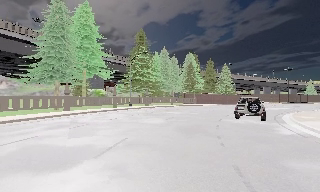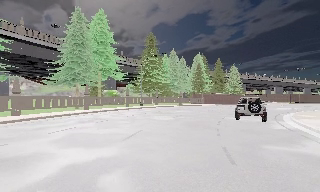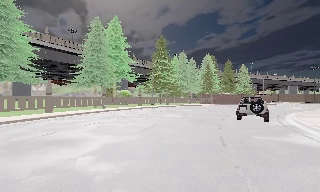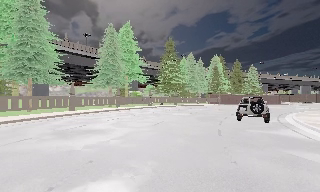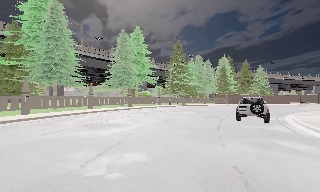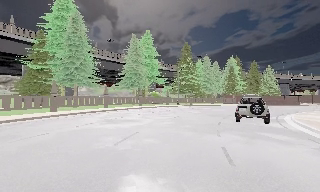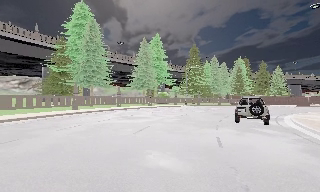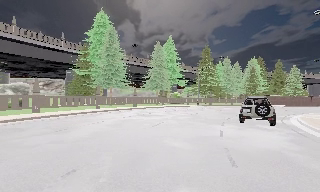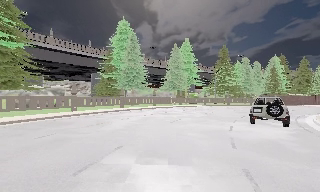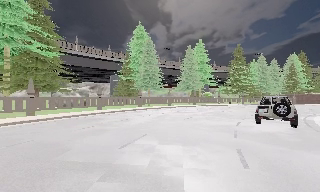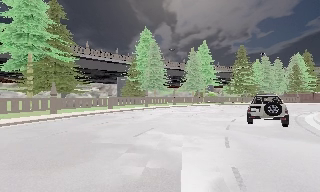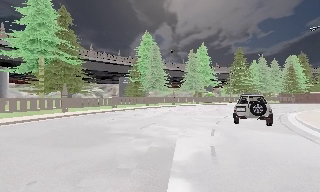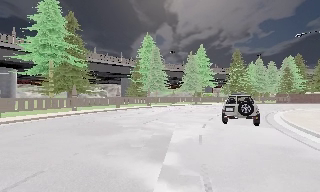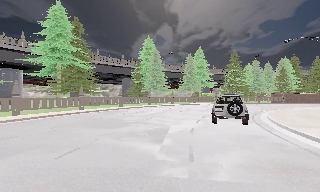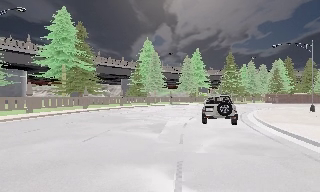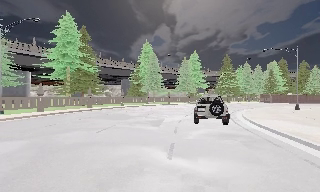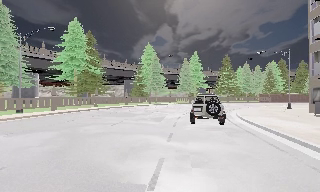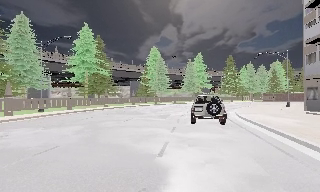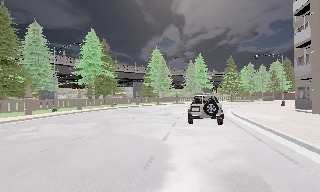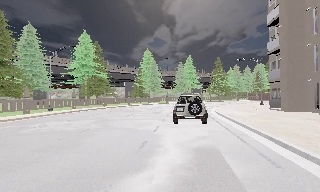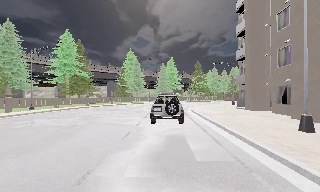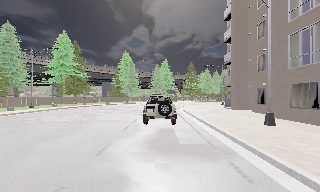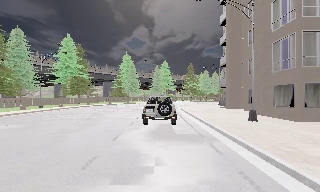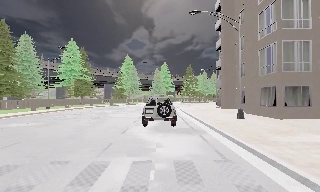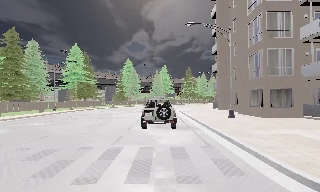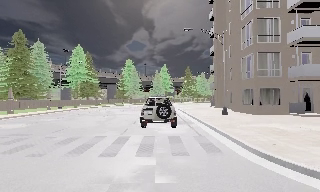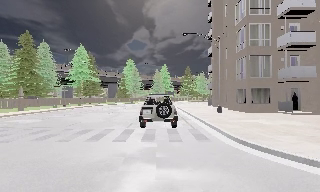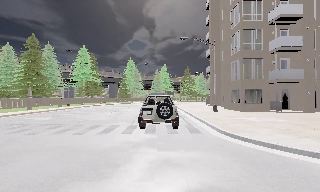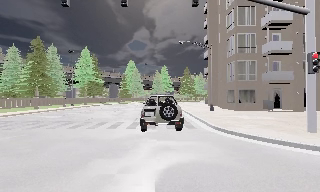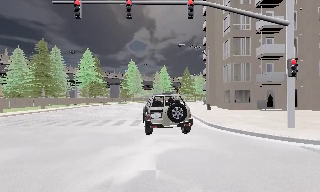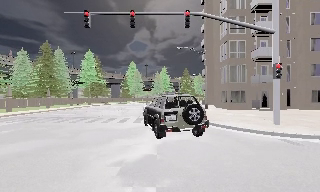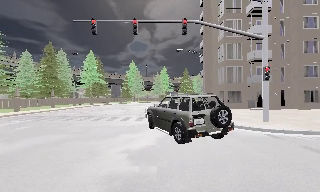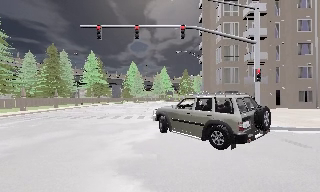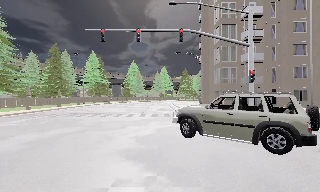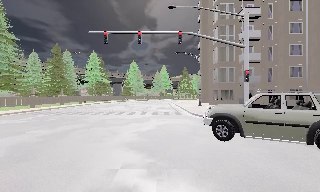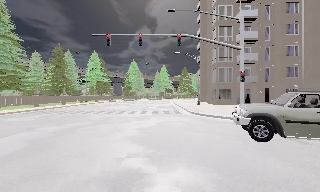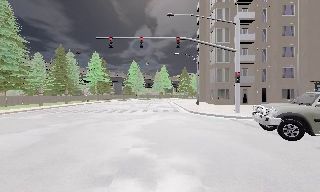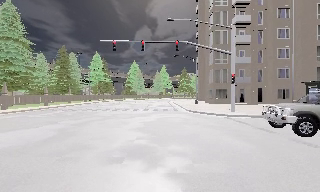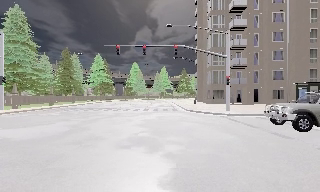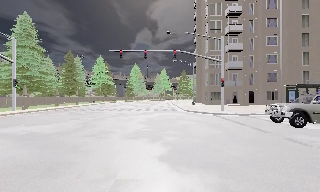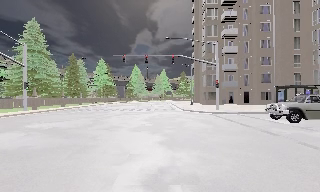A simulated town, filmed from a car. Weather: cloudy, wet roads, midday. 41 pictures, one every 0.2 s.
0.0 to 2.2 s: The camera swings to its left by about 35 degrees, and the scene slides to the right. It travels backward, about 17 m.
2.2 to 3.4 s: The camera travels backward, about 9 m, so what stands in front gets smaller.
3.4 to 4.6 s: The camera swings to its right by about 10 degrees, and the scene slides to the left. It travels backward, about 9 m, so what stands in front gets smaller.
4.6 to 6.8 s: The camera travels backward, about 12 m, so what stands in front gets smaller. It loses speed.
6.8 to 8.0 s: The camera travels backward, about 6 m, so what stands in front gets smaller. It gains speed.
The film runs backward here.
